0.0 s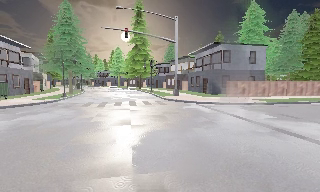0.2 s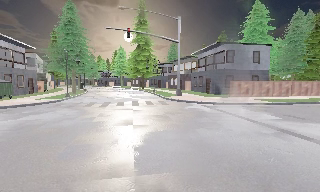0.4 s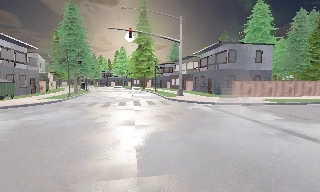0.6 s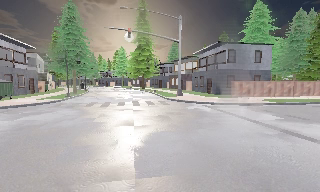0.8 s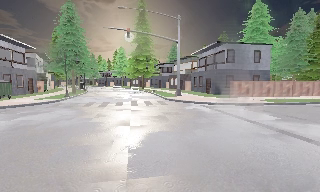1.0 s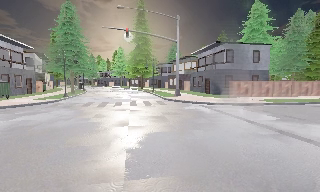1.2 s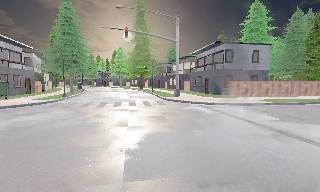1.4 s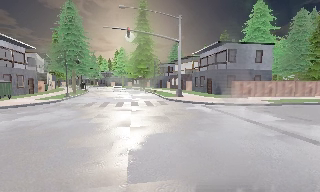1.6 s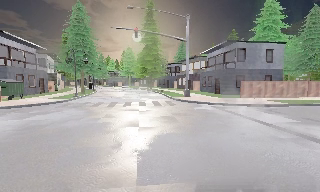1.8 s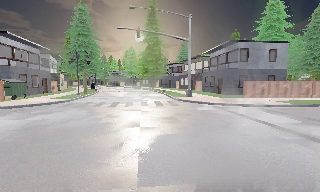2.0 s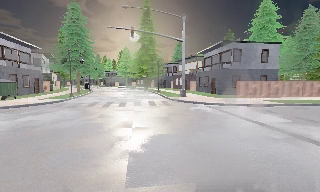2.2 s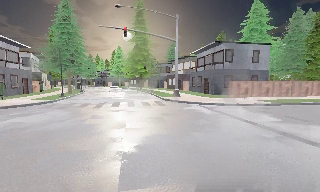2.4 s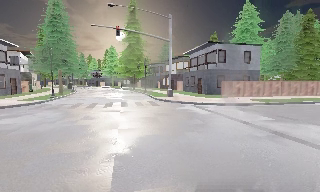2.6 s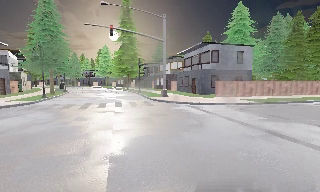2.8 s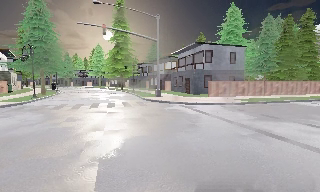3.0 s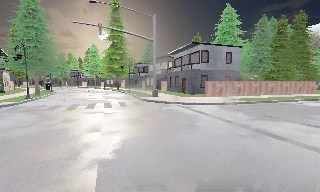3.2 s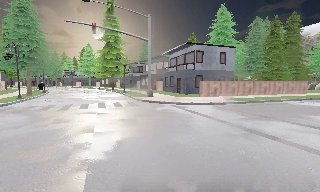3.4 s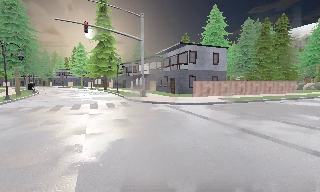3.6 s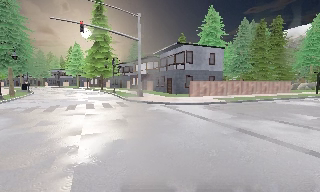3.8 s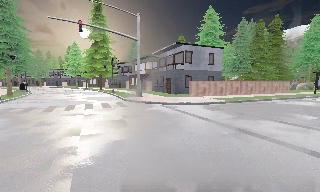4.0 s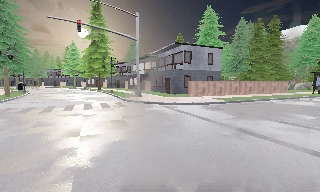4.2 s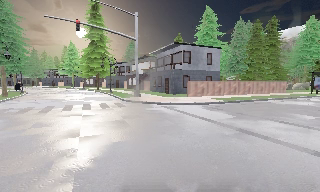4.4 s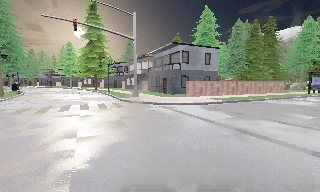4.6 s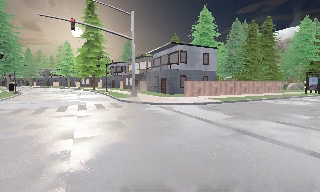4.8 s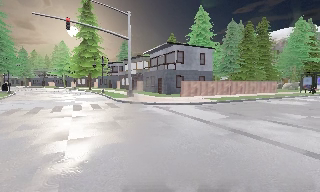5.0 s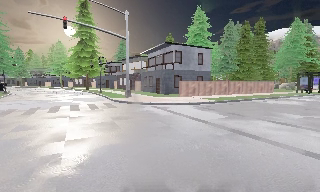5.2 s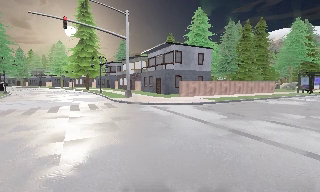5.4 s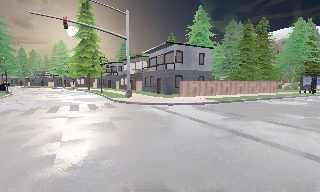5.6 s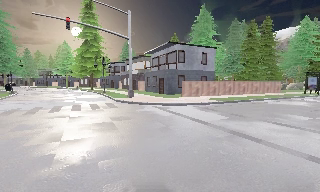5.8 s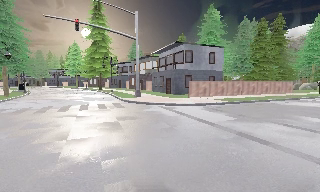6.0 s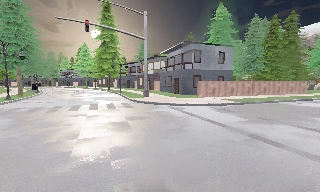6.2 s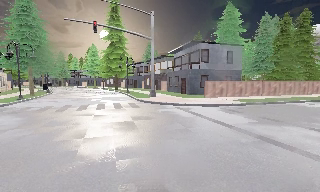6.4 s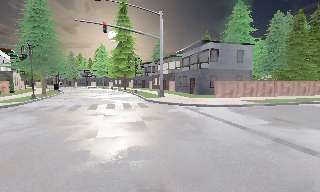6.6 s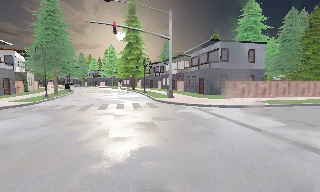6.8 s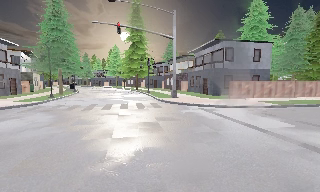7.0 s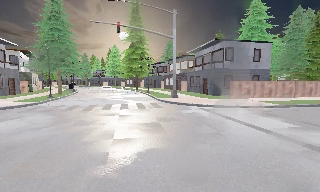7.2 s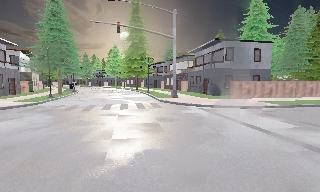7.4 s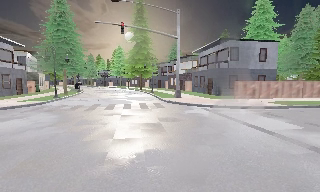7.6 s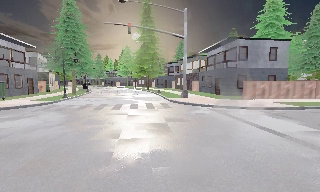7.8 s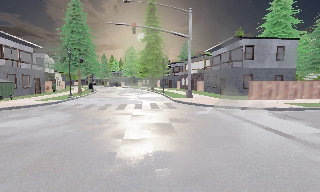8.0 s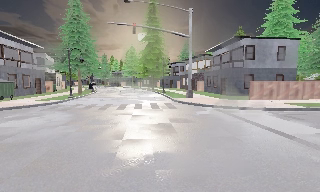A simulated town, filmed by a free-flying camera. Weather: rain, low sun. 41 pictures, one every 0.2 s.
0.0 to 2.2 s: The camera shifts only a little, or ends up much as it began.
2.2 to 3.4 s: The scene slides to the left, as the camera pans about 10 degrees to its right.
3.4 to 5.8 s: The camera travels forward, about 0.5 m, so what stands in front looms larger.
5.8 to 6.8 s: The scene slides to the right, as the camera pans about 10 degrees to its left.
6.8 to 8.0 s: The camera shifts only a little, or ends up much as it began.
The film runs forward here.
